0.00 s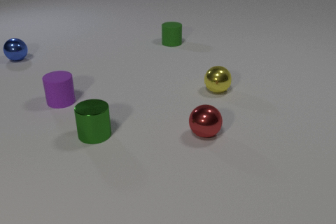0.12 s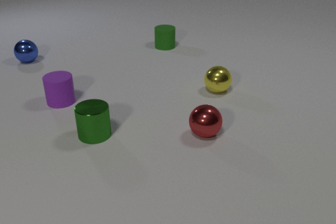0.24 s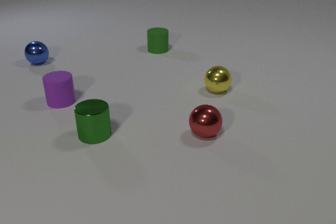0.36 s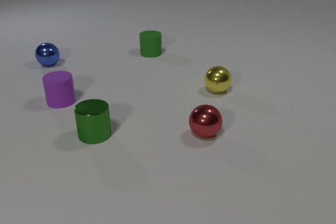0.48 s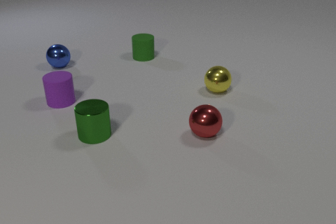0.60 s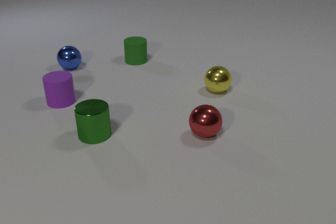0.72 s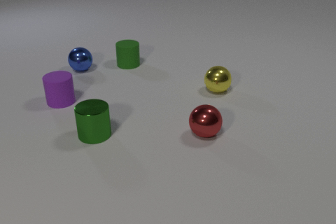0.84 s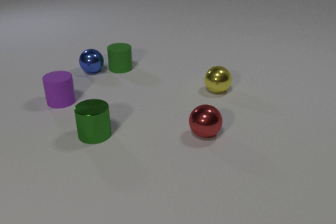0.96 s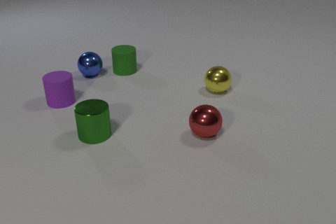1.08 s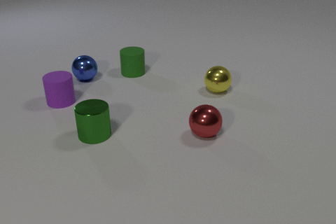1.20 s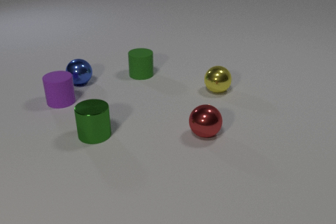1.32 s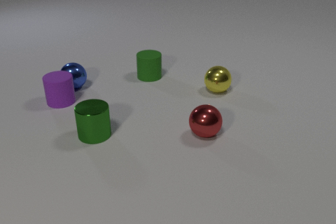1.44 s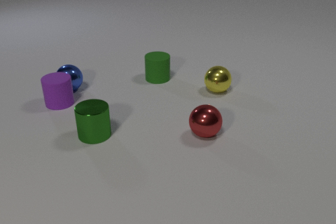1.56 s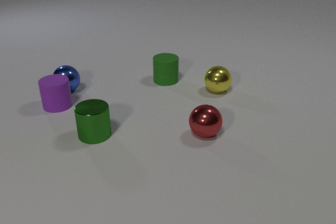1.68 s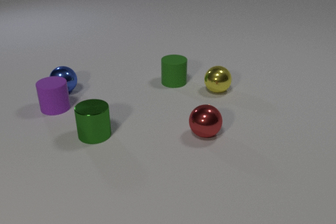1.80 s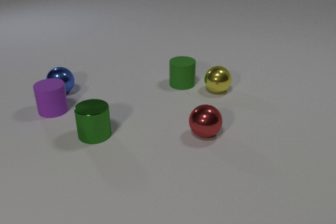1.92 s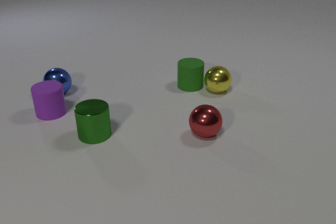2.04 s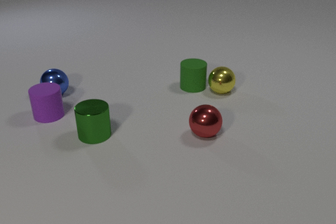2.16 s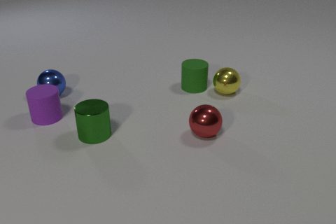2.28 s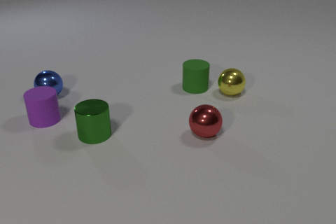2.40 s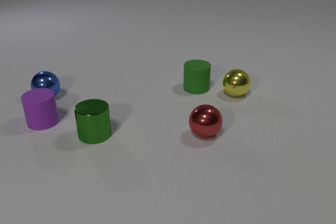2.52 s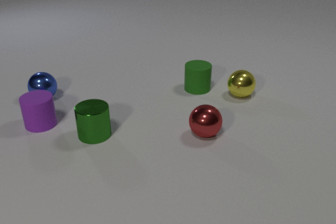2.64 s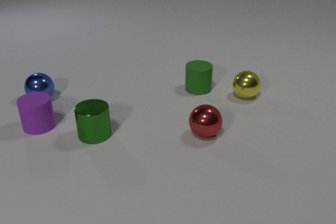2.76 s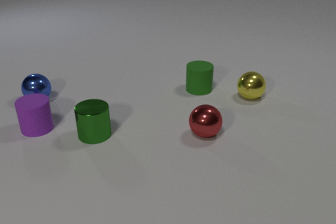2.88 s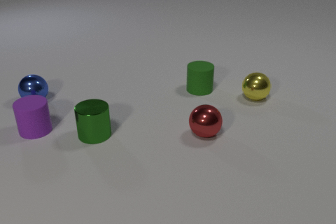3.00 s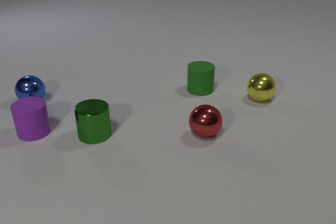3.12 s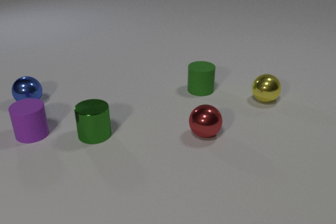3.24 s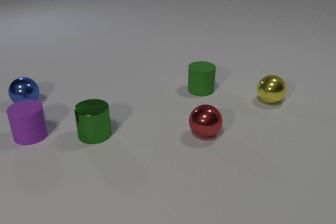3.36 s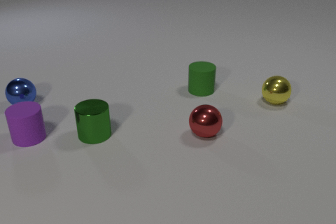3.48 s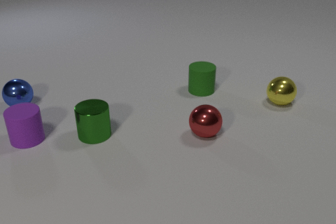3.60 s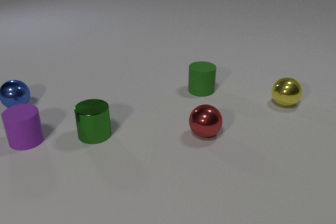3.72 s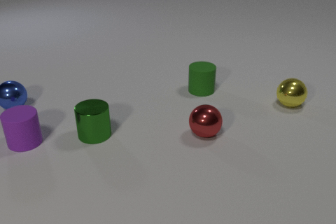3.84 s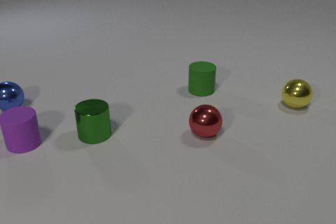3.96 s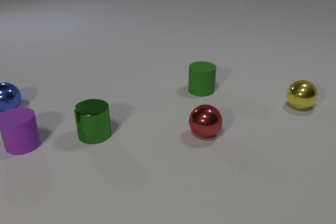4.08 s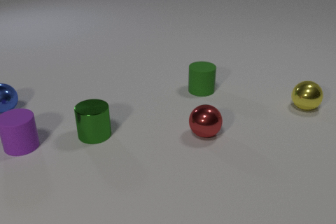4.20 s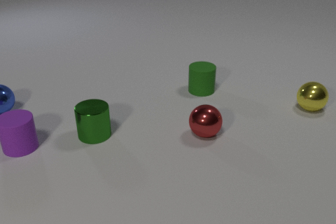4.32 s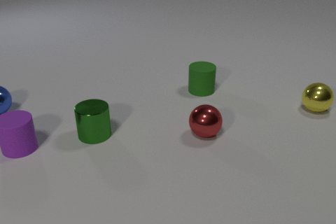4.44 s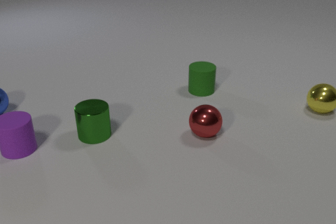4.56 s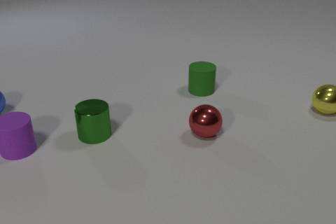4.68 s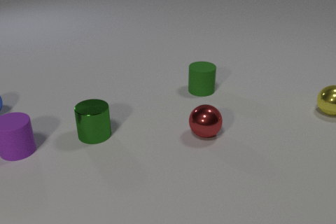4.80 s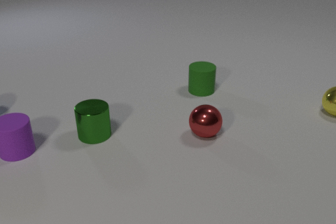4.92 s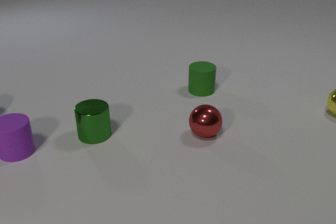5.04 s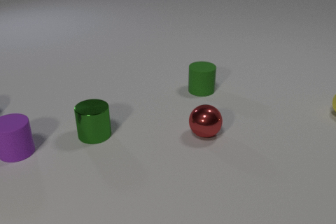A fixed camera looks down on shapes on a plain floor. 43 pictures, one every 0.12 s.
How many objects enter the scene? 0.
What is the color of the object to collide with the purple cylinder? blue.
How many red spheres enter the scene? 0.
0.00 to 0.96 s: The blue metal sphere rolls to the right and toward the camera. The green rubber cylinder slides toward the camera and to the left. The blue metal sphere and the green rubber cylinder collide.
0.96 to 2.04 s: The blue metal sphere rolls toward the camera and to the left. The green rubber cylinder slides to the right and toward the camera. The purple rubber cylinder slides toward the camera and to the left. The blue metal sphere and the purple rubber cylinder collide. The green rubber cylinder and the yellow metal sphere collide.
2.04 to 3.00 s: The blue metal sphere rolls to the left and toward the camera. The green rubber cylinder slides to the right and toward the camera. The yellow metal sphere rolls to the right. The purple rubber cylinder slides toward the camera and to the left.
3.00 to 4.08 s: The blue metal sphere rolls to the left. The yellow metal sphere rolls to the right. The purple rubber cylinder slides toward the camera and to the left.
4.08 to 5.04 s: The blue metal sphere rolls to the left, leaves at the left edge. The yellow metal sphere rolls to the right. The purple rubber cylinder slides toward the camera.
